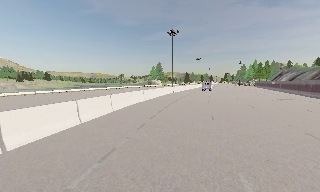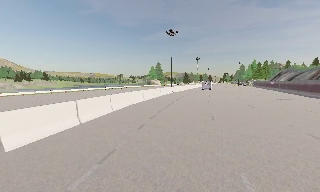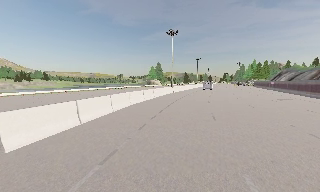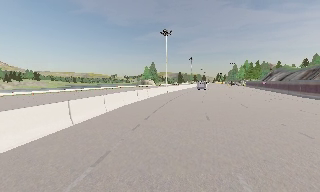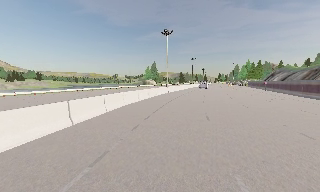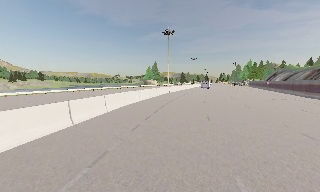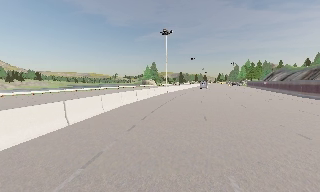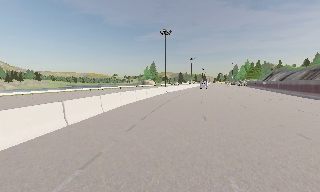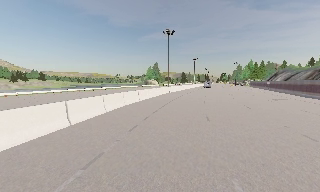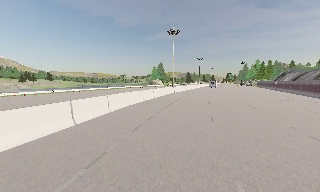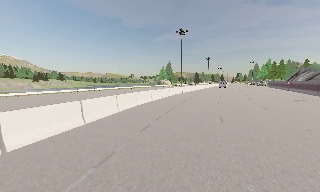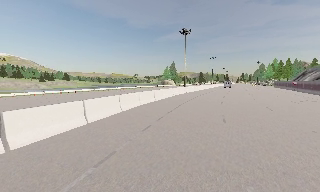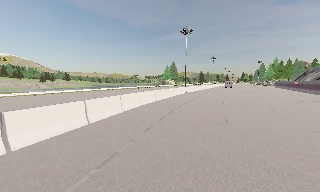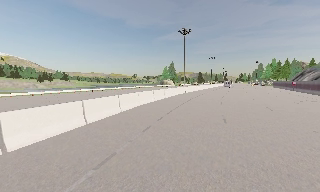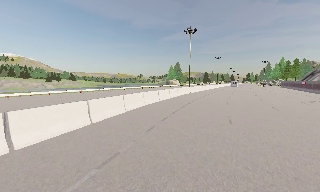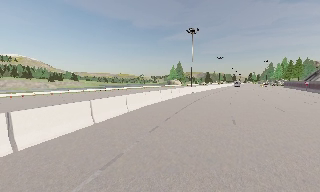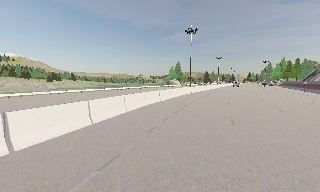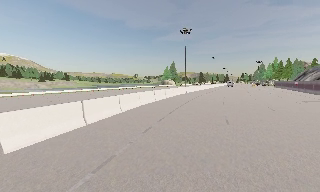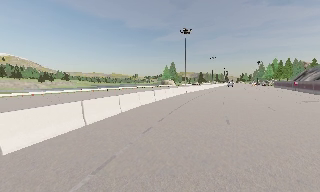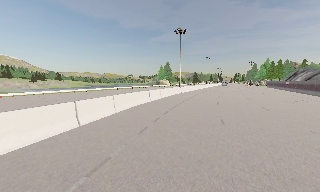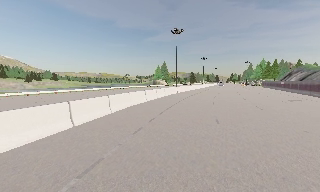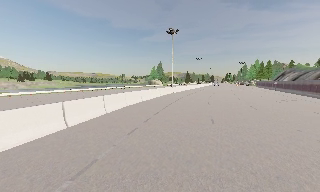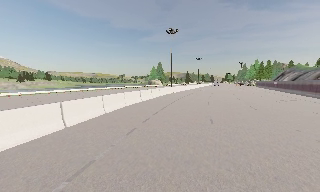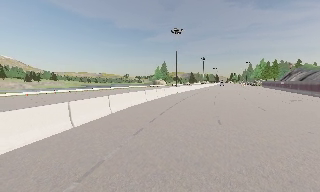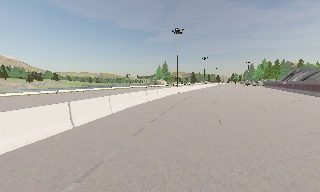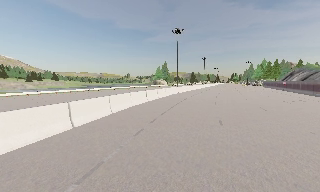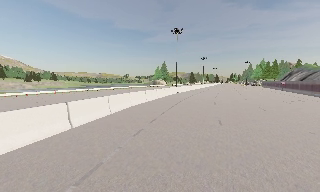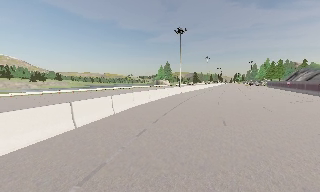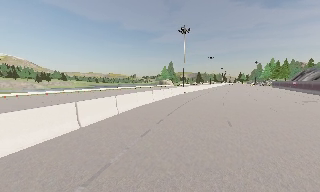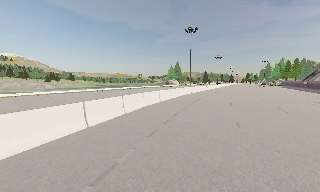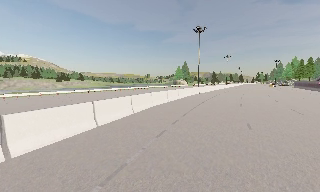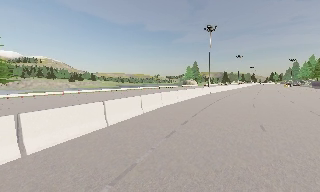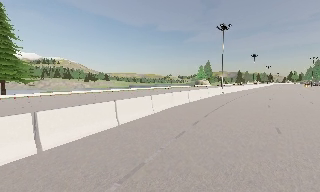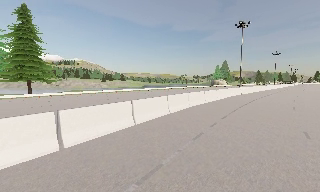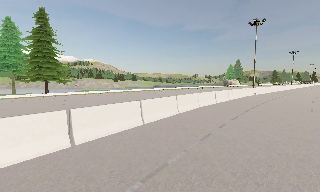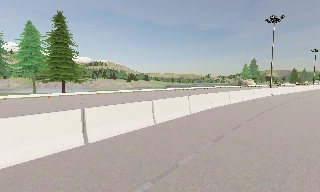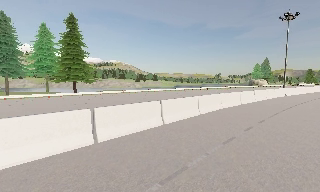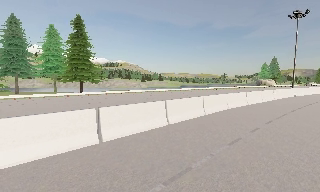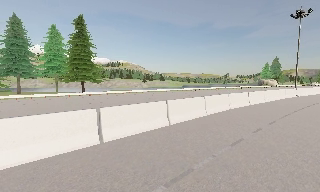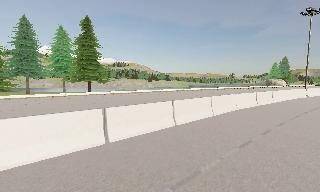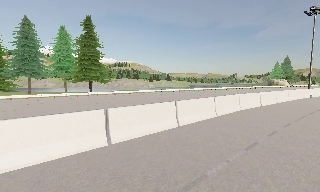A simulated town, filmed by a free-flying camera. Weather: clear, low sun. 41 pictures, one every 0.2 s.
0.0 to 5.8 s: The camera travels forward, about 1 m, so what stands in front looms larger.
5.8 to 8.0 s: The scene slides to the right, as the camera pans about 30 degrees to its left. It travels forward, about 0.5 m.
The film runs forward here.
